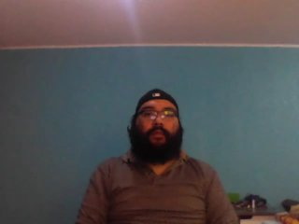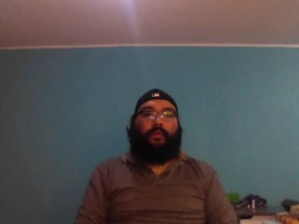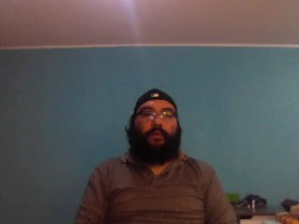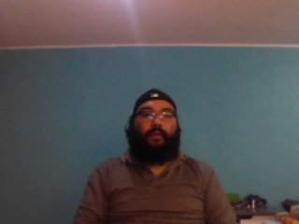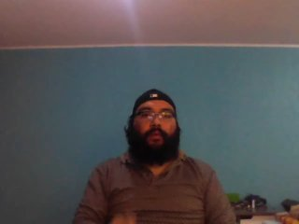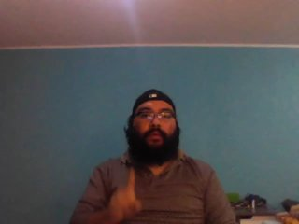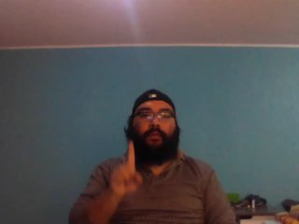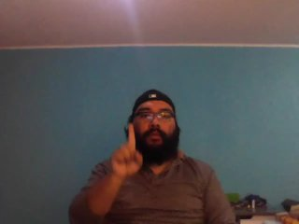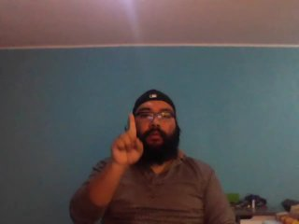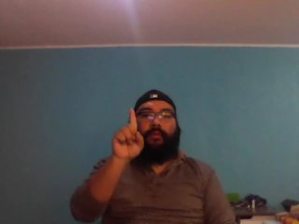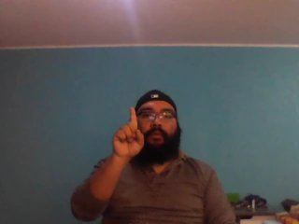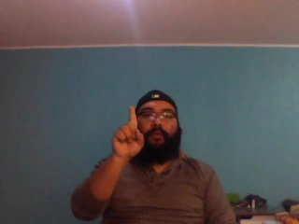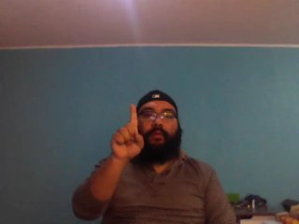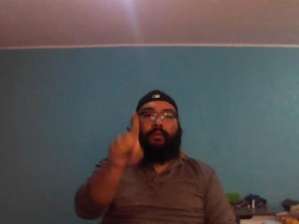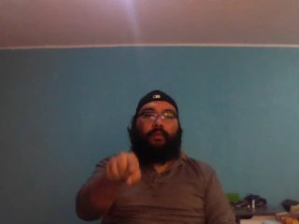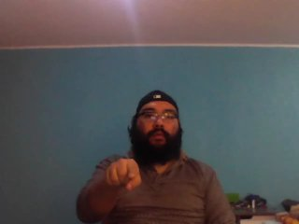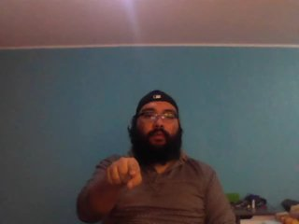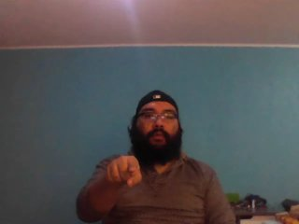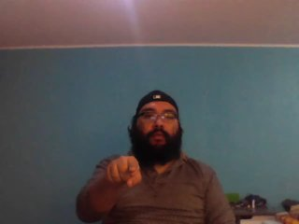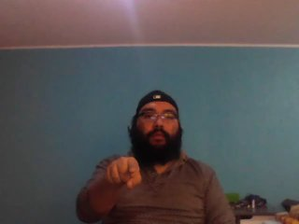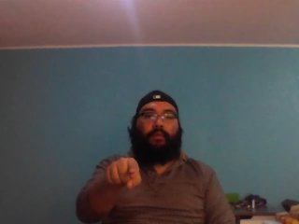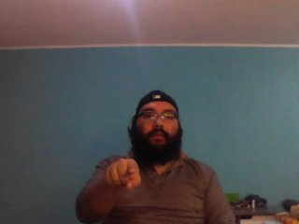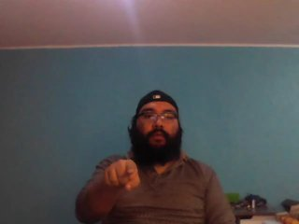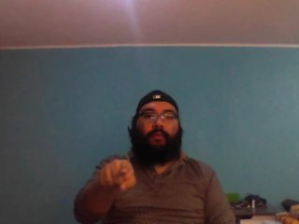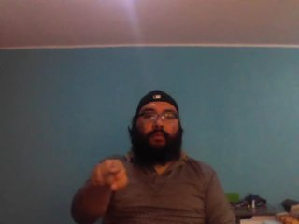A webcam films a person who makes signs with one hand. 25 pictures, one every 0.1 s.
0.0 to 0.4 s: Non-gesture.
0.5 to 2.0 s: Click with one finger.
2.1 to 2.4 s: Pointing with one finger.
